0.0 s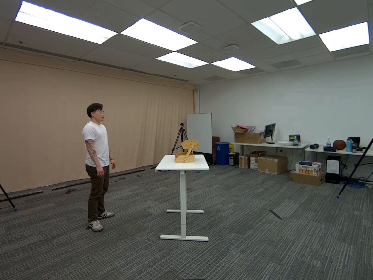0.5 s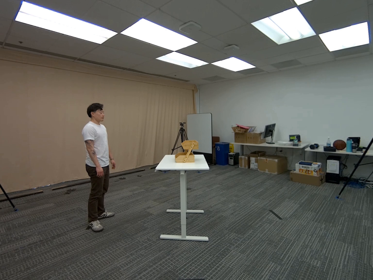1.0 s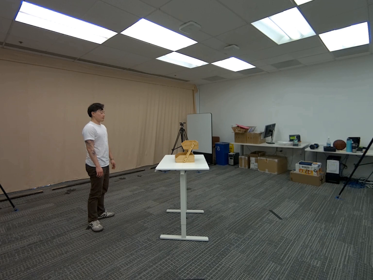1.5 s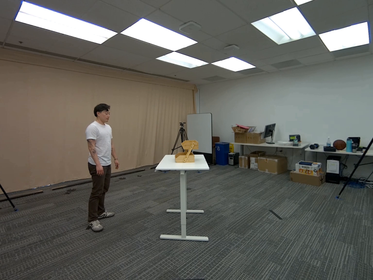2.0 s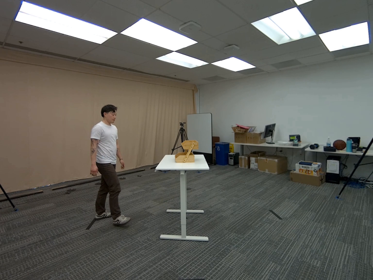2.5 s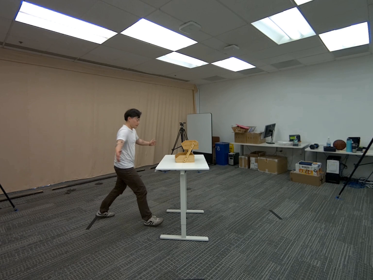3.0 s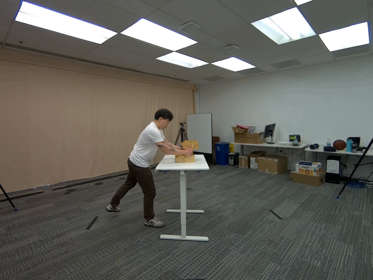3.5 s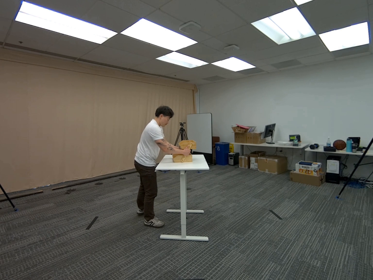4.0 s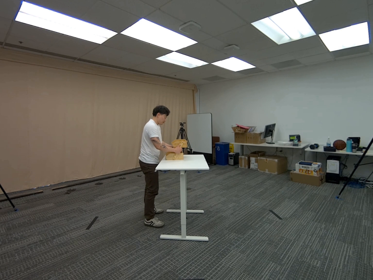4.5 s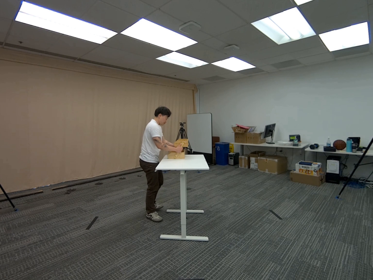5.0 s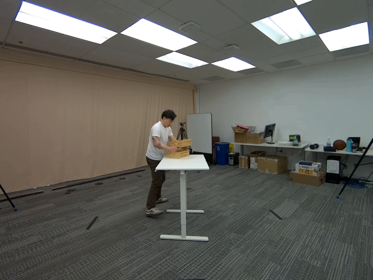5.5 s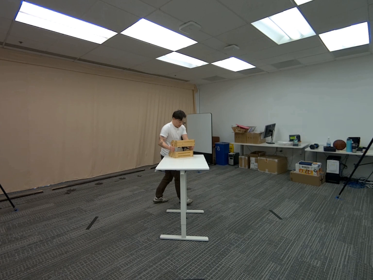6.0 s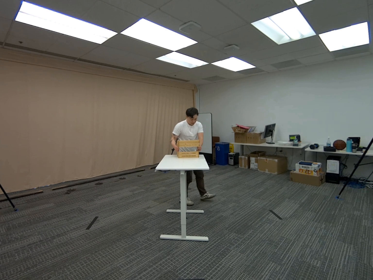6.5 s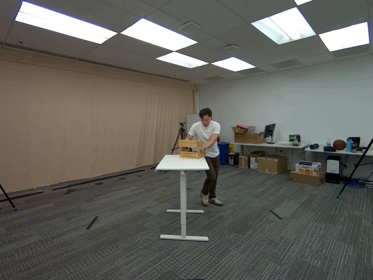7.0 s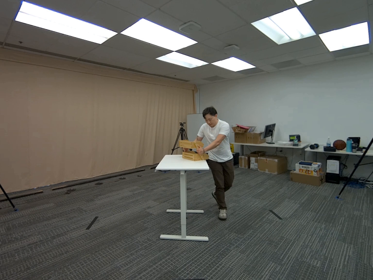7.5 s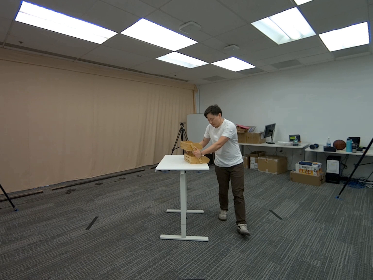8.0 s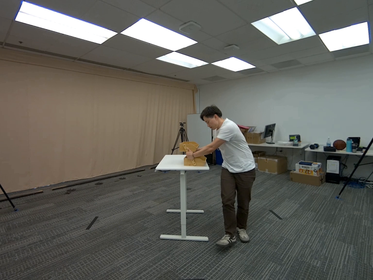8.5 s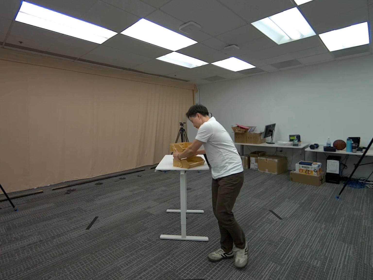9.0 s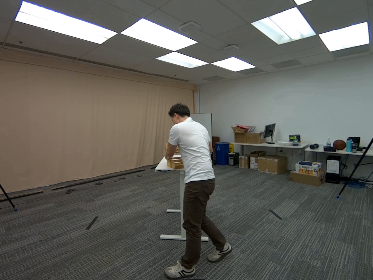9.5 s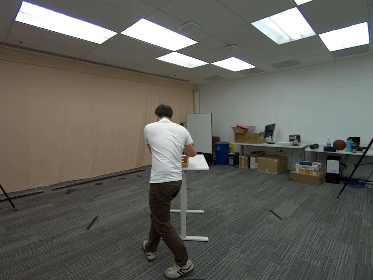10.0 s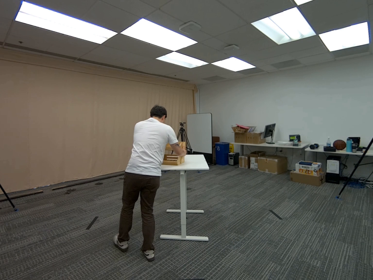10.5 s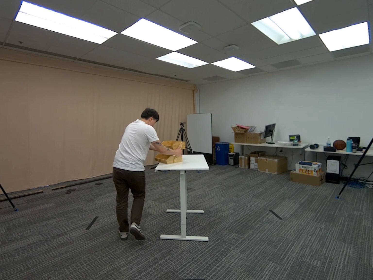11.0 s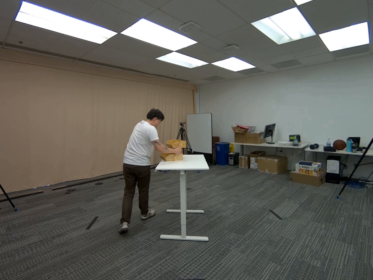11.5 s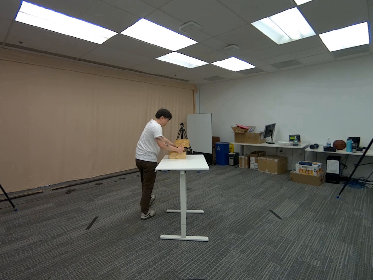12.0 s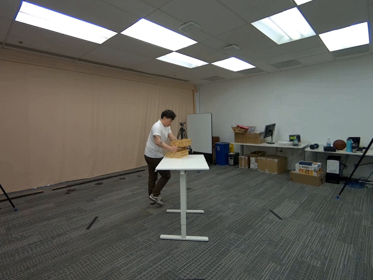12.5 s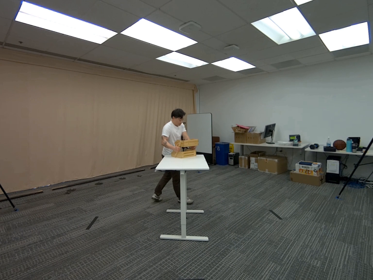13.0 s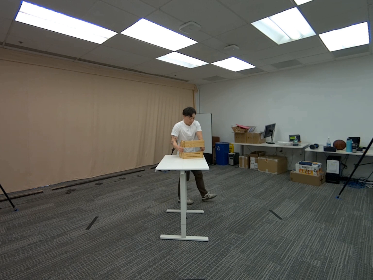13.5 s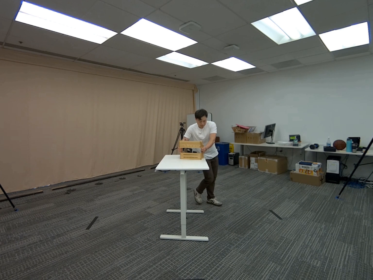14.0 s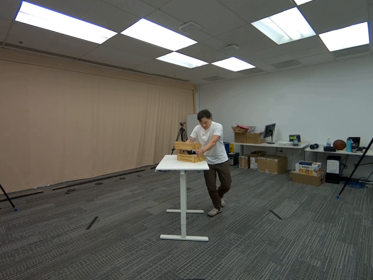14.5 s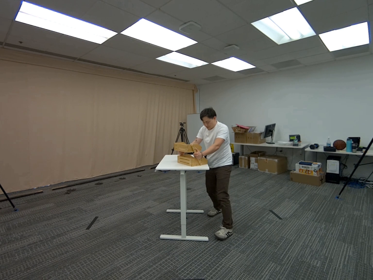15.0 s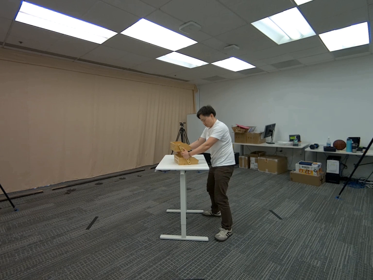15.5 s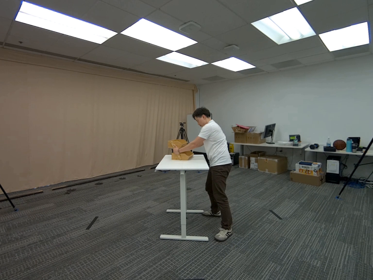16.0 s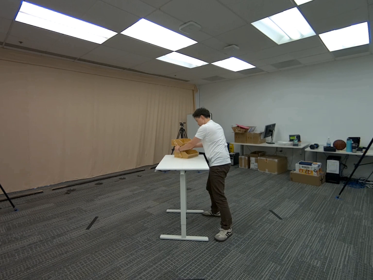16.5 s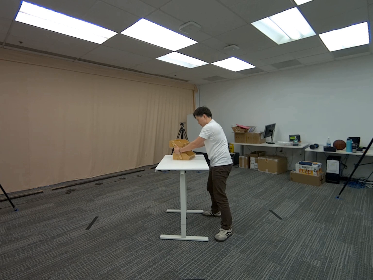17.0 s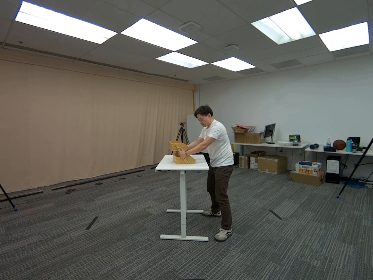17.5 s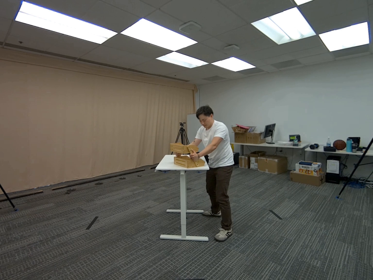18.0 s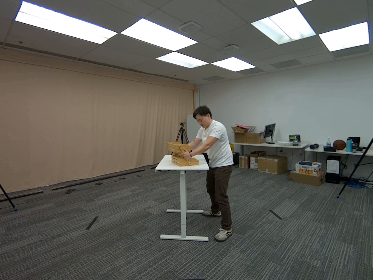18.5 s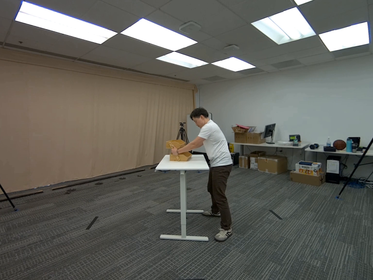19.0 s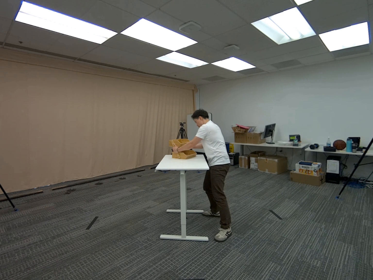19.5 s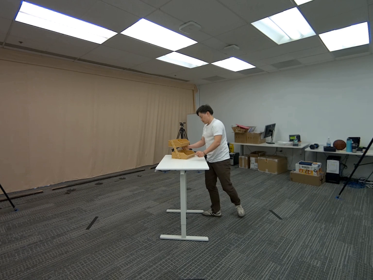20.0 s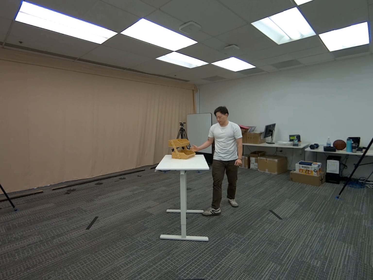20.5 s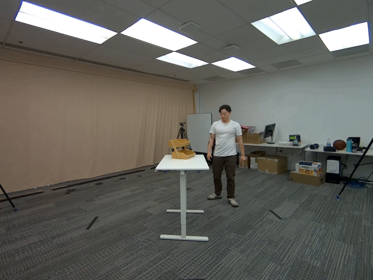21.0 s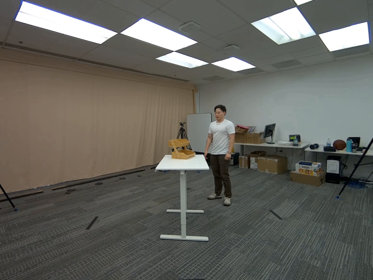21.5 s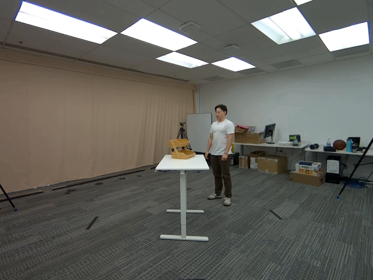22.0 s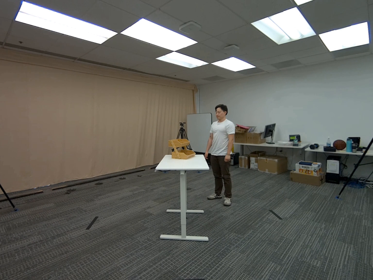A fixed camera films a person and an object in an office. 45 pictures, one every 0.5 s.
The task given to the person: Walk over to the wooden crate on the white desk and slide the wooden crate across the white desk.
